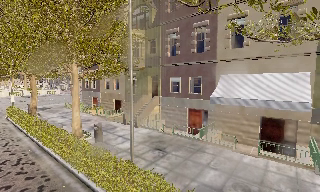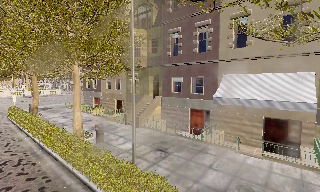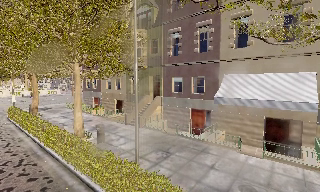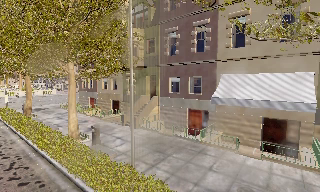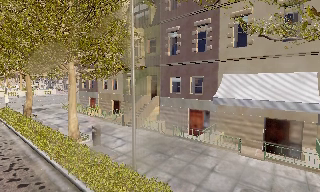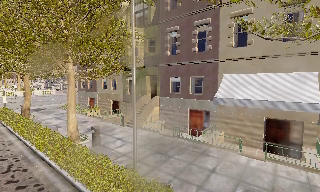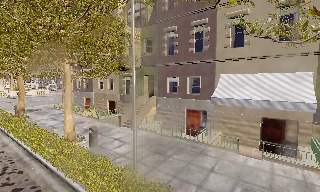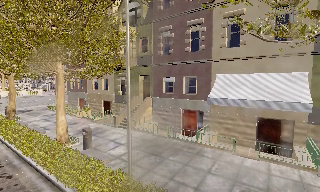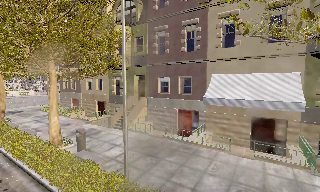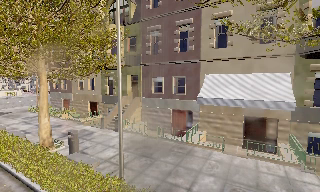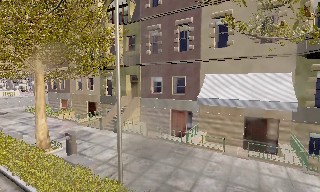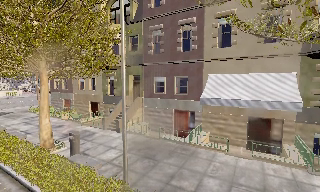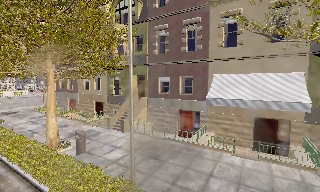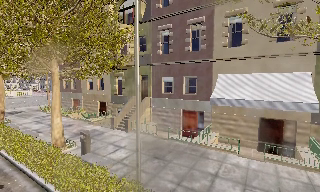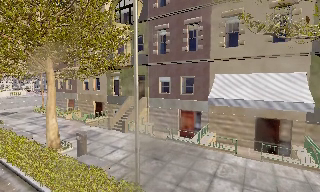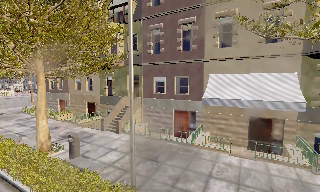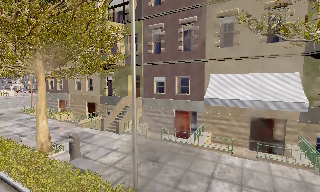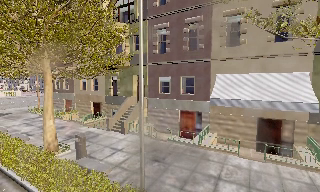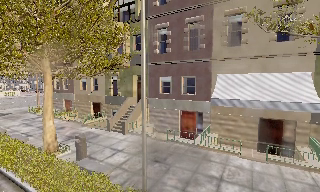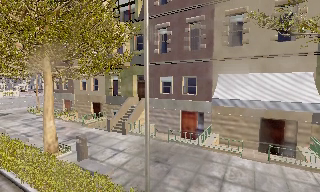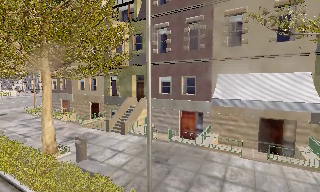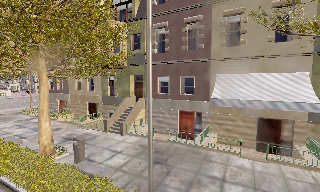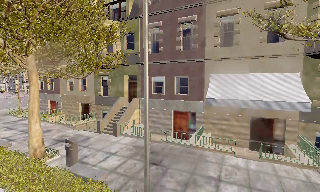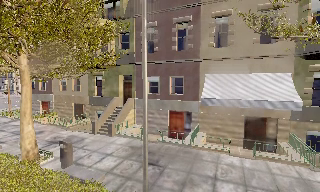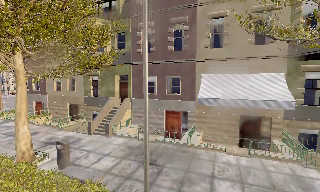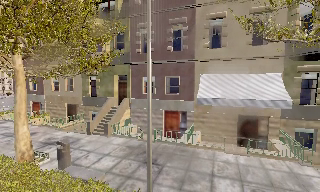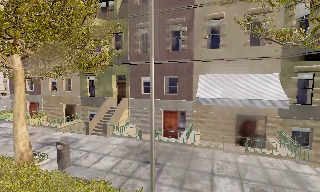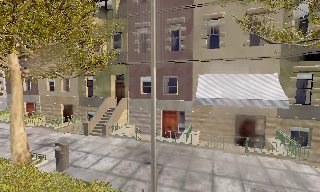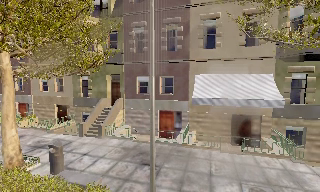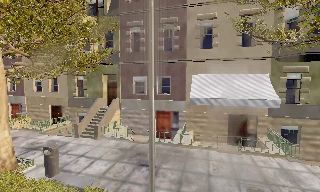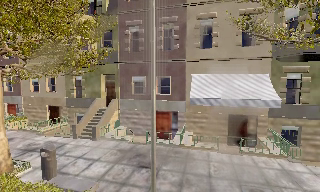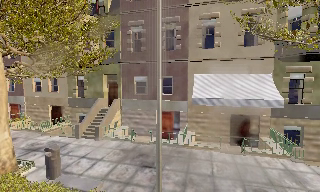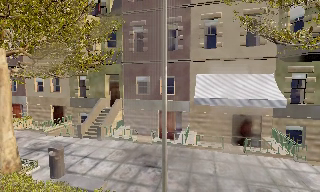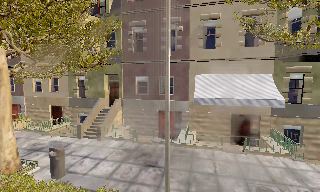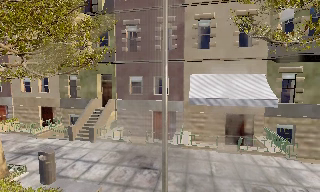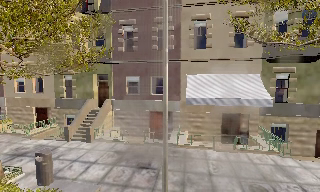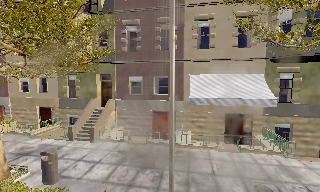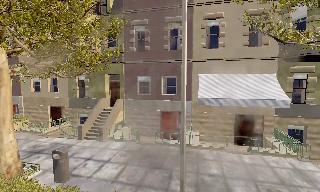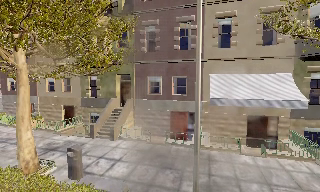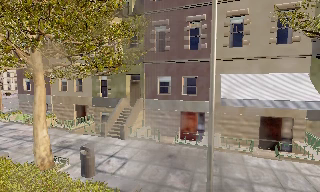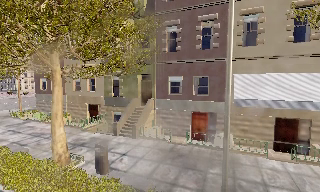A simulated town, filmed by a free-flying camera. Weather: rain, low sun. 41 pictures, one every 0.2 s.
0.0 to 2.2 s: The camera travels forward and to its left, about 1 m, so what stands in front looms larger.
2.2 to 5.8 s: The camera pans to its right, which is clockwise from overhead, by about 15 degrees. It travels to its left, about 2 m.
5.8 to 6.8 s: The camera shifts only a little, or ends up much as it began.
6.8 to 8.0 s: The scene slides to the right, as the camera pans about 10 degrees to its left. It travels to its left, about 0.5 m, so close, fixed things drift to the right.
The film runs forward here.
